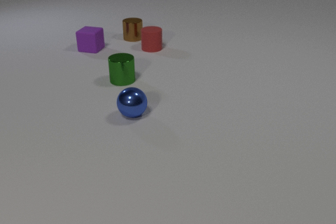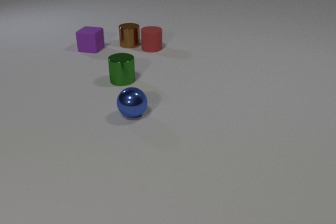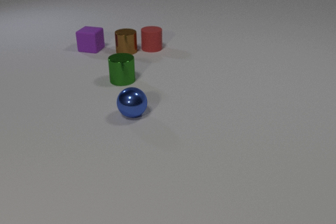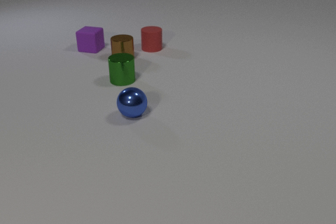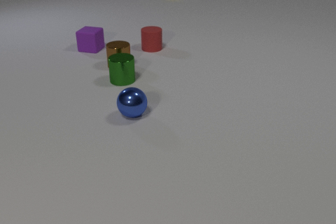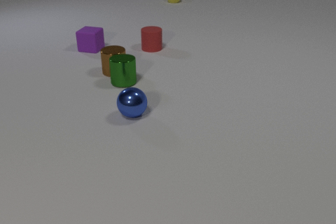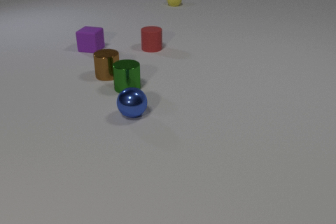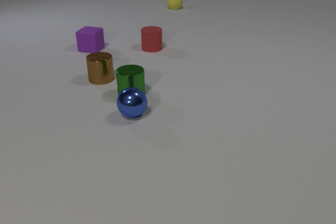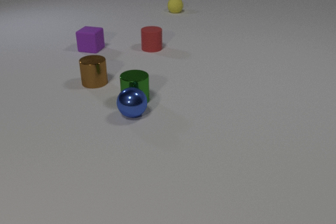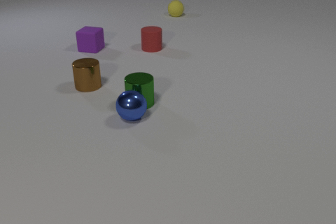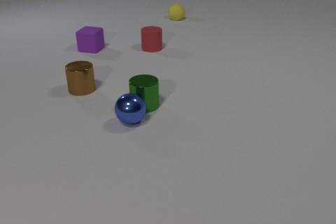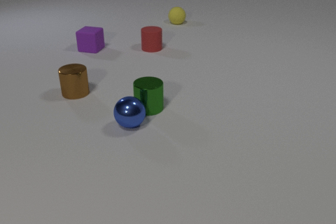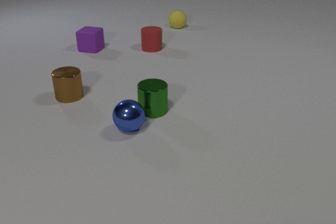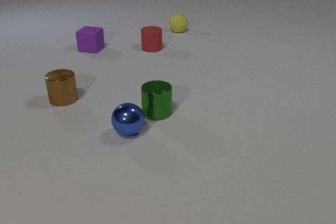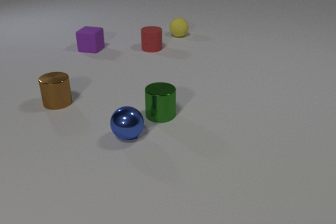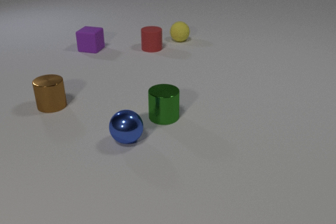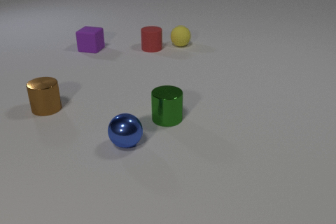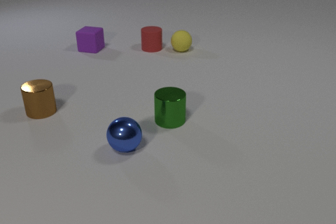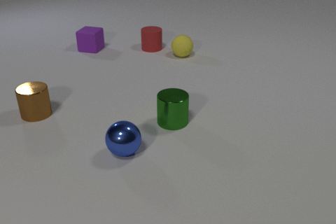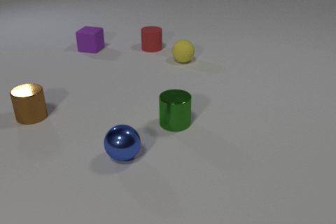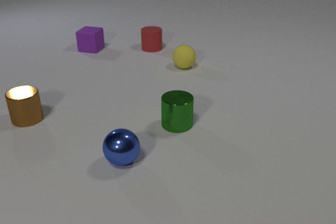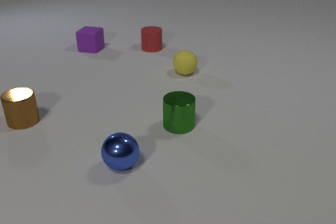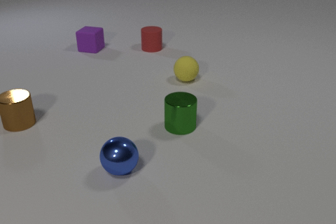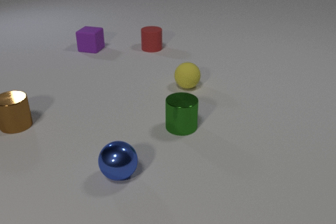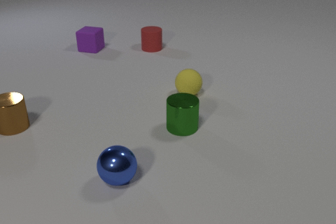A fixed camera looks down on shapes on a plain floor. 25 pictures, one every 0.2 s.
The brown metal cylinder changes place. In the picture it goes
toward the camera.
The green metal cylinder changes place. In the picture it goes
toward the camera.
0.0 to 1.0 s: The brown metal cylinder slides toward the camera. The yellow rubber sphere comes in at the top edge, rolls toward the camera. The brown metal cylinder and the green metal cylinder collide.
1.0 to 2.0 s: The brown metal cylinder slides toward the camera and to the left. The green metal cylinder slides toward the camera. The blue metal sphere rolls toward the camera. The yellow rubber sphere rolls toward the camera. The green metal cylinder and the blue metal sphere collide.
2.0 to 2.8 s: The brown metal cylinder slides to the left and toward the camera. The green metal cylinder slides toward the camera and to the right. The blue metal sphere rolls toward the camera. The yellow rubber sphere rolls toward the camera.
2.8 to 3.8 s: The brown metal cylinder slides to the left and toward the camera. The green metal cylinder slides toward the camera and to the right. The blue metal sphere rolls toward the camera. The yellow rubber sphere rolls toward the camera.
3.8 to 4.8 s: The brown metal cylinder slides to the left and toward the camera. The green metal cylinder slides toward the camera and to the right. The blue metal sphere rolls toward the camera. The yellow rubber sphere rolls toward the camera.
What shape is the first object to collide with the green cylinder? cylinder.
How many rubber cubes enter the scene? 0.
Are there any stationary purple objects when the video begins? yes.
